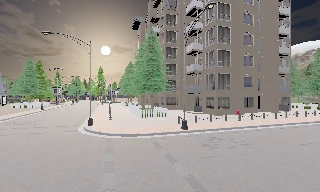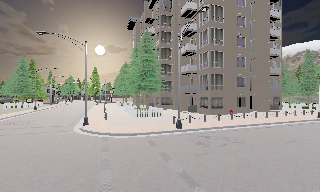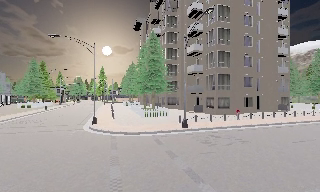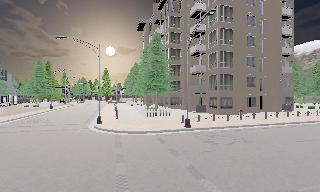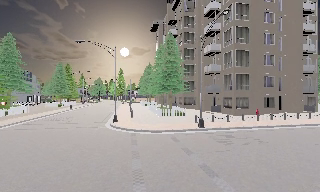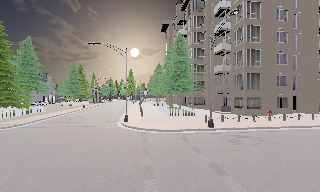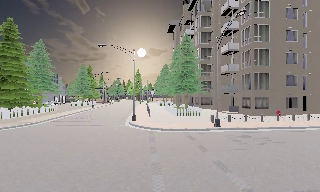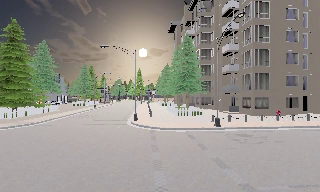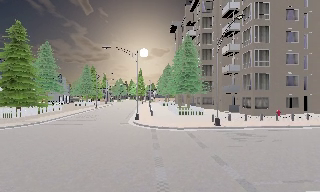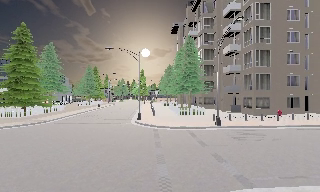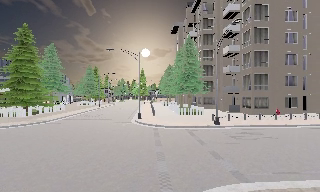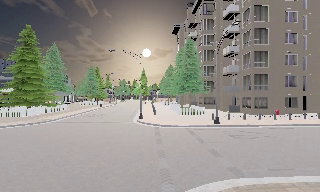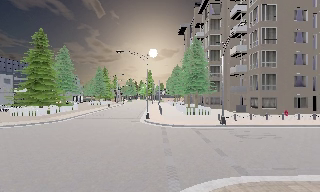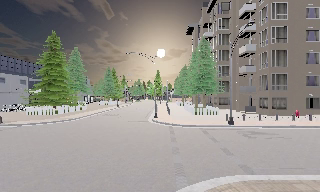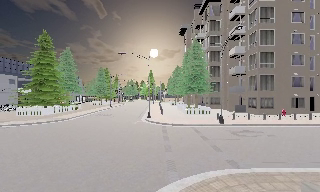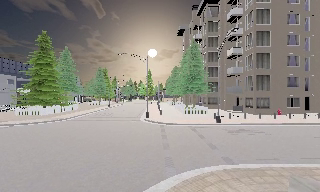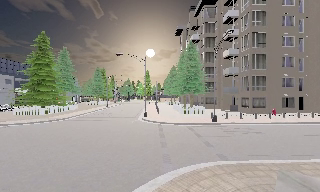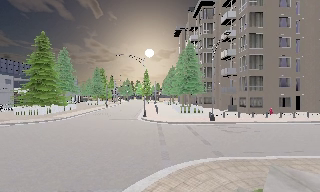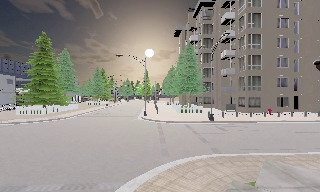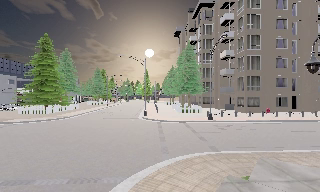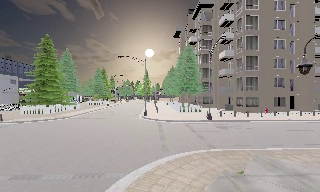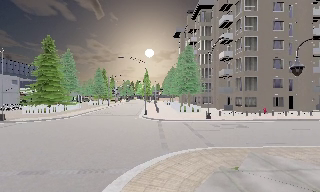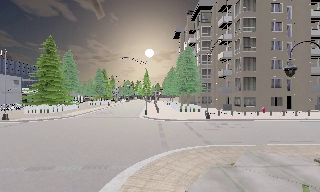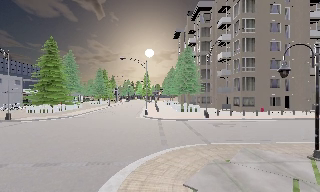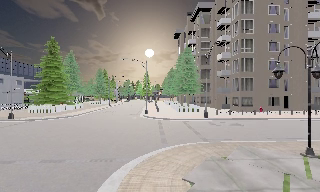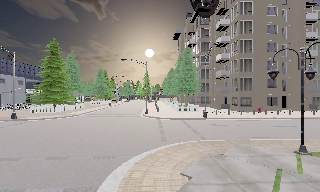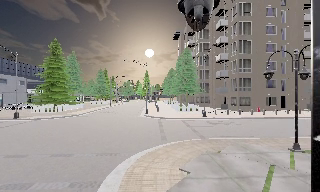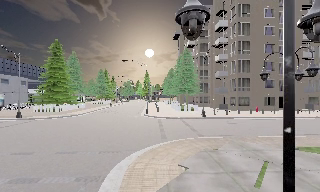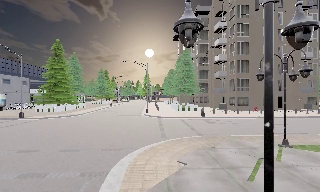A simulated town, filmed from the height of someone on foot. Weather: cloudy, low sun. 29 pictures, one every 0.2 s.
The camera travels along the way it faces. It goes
backward.
0.0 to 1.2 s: The camera swings to its left by about 10 degrees, and the scene slides to the right. It travels backward, about 1.5 m, so what stands in front gets smaller.
1.2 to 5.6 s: The camera travels backward, about 7 m, so what stands in front gets smaller.
The film runs backward here.
